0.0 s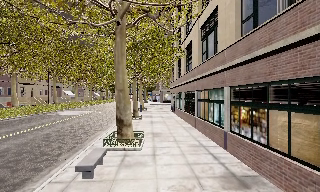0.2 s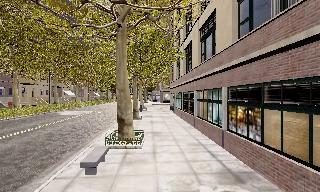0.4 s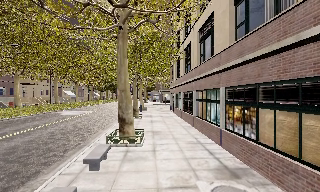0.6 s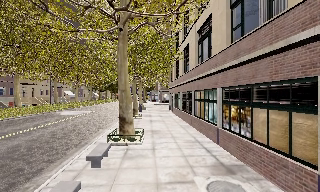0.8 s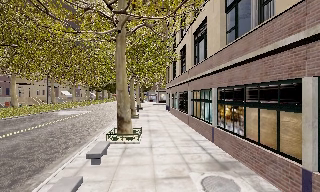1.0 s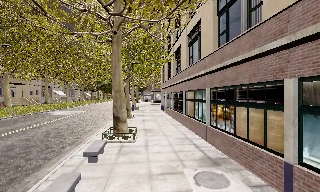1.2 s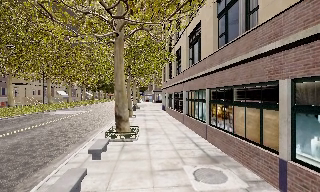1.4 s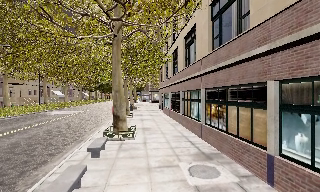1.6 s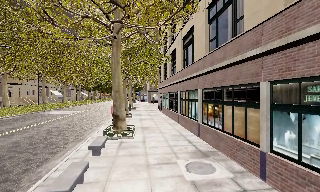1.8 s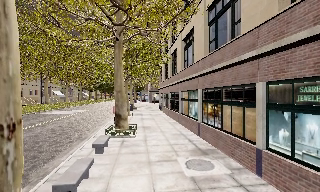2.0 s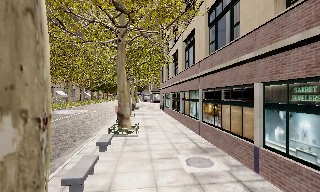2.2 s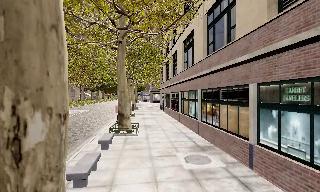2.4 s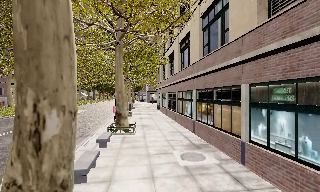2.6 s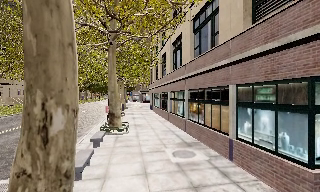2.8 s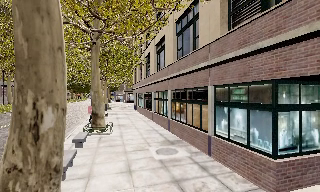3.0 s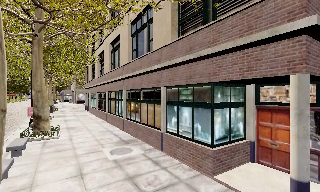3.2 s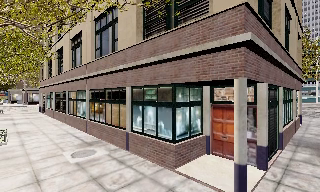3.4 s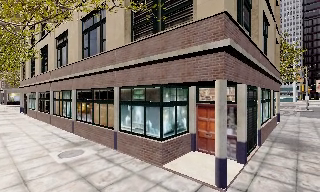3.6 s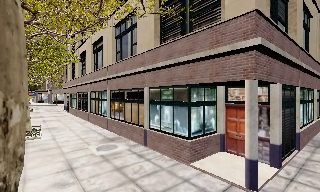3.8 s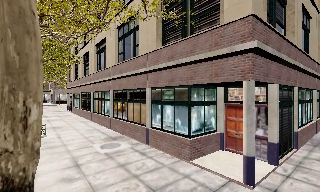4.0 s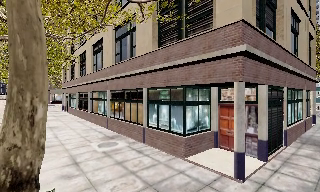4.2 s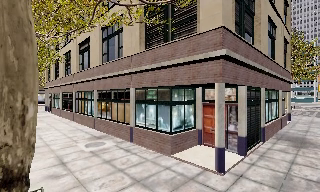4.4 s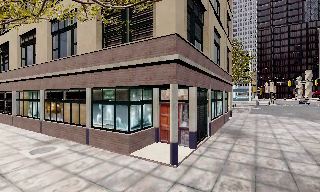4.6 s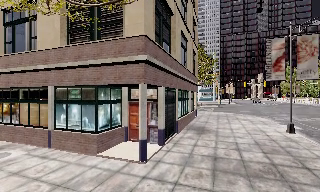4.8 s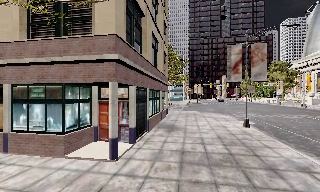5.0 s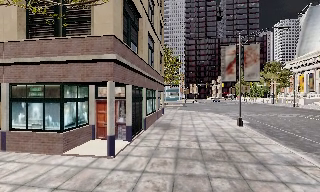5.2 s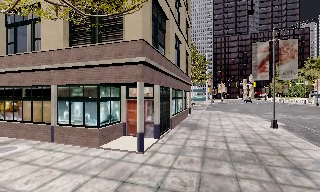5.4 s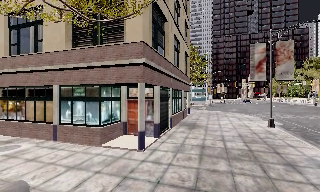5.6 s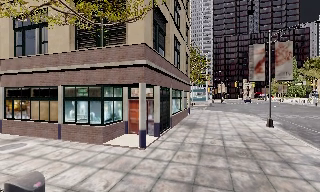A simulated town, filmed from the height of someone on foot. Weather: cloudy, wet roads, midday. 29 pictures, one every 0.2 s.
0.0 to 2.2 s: The camera travels backward, about 3 m, so what stands in front gets smaller.
2.2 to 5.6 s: The camera pans to its right, which is clockwise from overhead, by about 65 degrees. It travels backward, about 4.5 m.
The film runs backward here.
